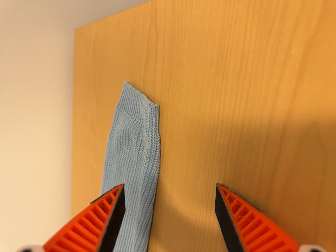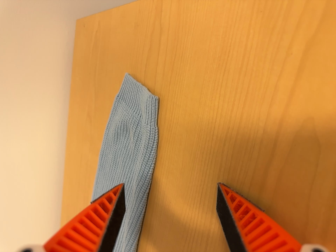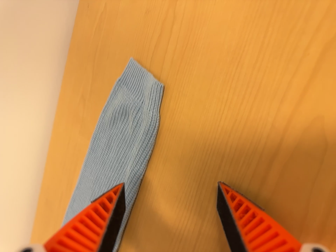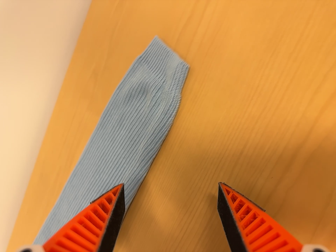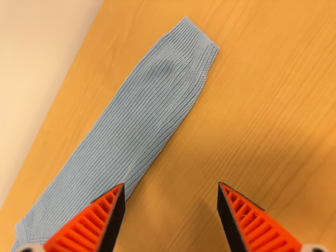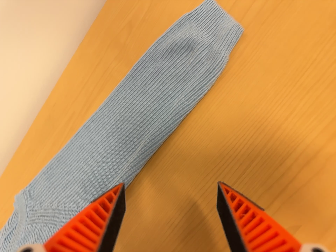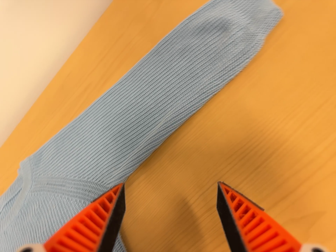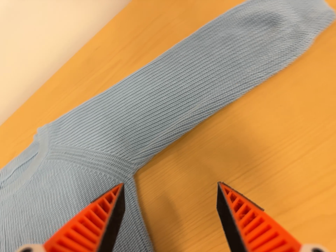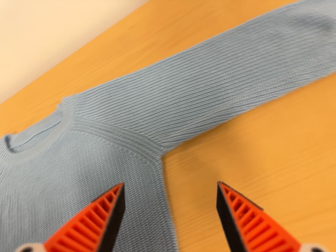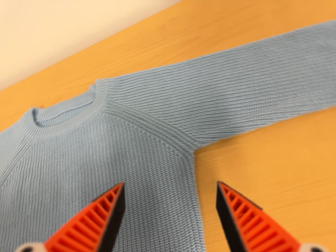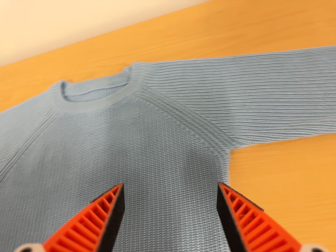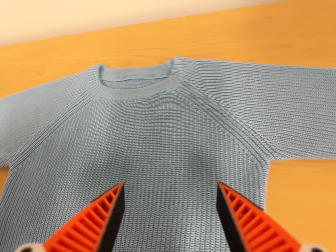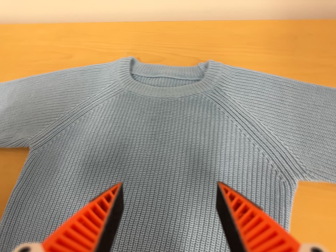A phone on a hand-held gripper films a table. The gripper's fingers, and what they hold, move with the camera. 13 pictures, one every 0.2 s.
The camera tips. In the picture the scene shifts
upward.
The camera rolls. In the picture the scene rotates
clockwise.
0.0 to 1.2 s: The camera pans to its right by about 15 degrees. It travels to its left and toward the bottom of its view, about 18 cm. It rolls about its line of sight by about 35 degrees, and the scene rotates clockwise.
1.2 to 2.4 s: The camera travels to its left, about 30 cm, so close, fixed things drift to the right. Its aim tips toward the bottom of its view by about 10 degrees, and the scene shifts upward. It rolls about its line of sight by about 50 degrees, and the scene rotates clockwise.
The film runs backward here.
